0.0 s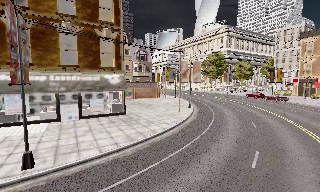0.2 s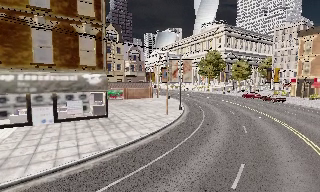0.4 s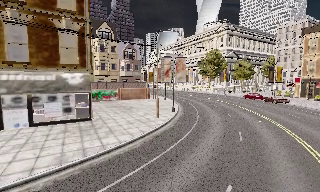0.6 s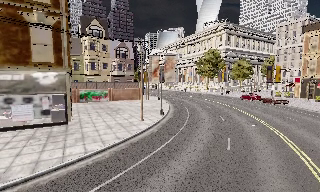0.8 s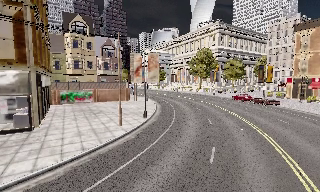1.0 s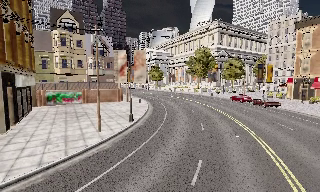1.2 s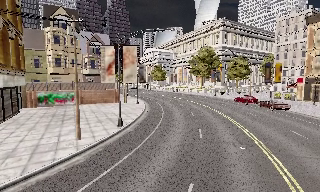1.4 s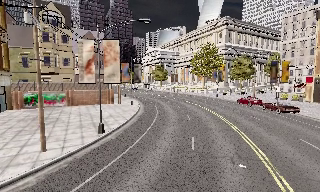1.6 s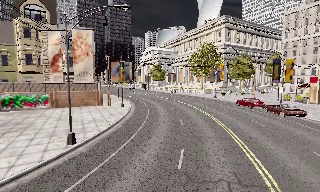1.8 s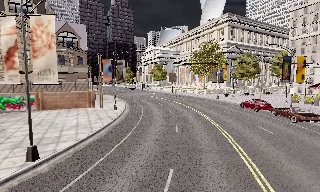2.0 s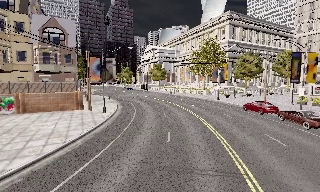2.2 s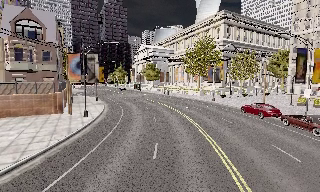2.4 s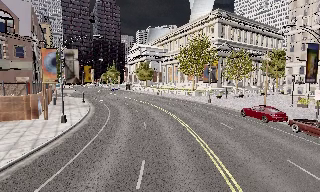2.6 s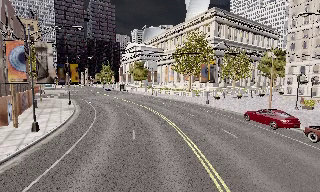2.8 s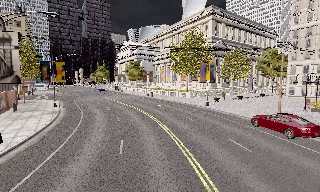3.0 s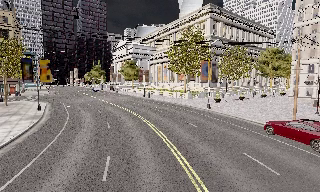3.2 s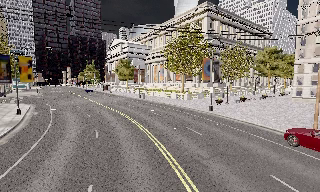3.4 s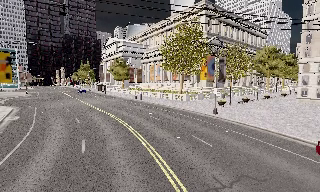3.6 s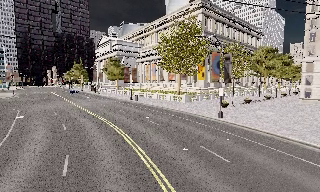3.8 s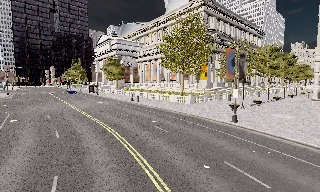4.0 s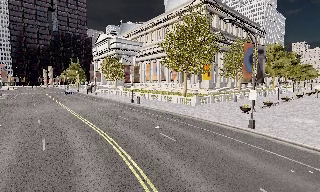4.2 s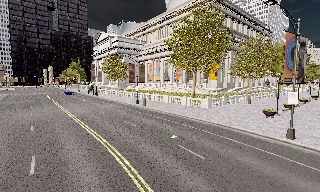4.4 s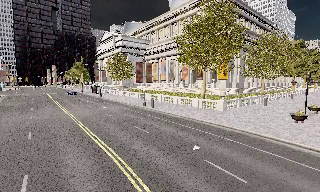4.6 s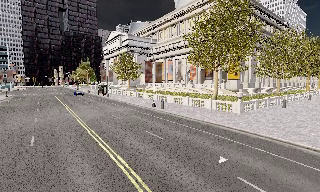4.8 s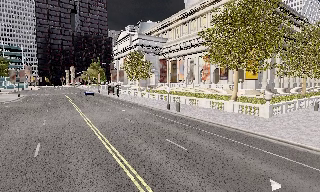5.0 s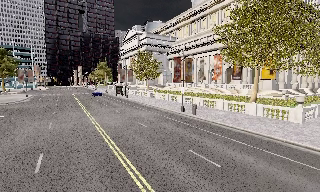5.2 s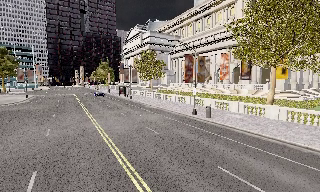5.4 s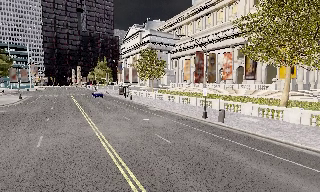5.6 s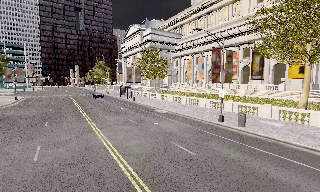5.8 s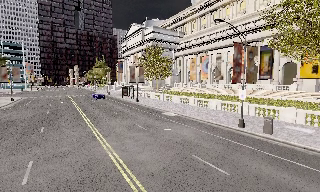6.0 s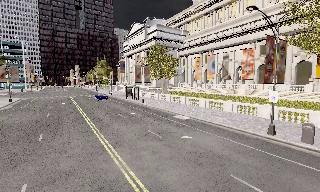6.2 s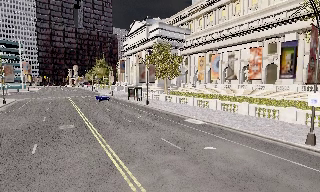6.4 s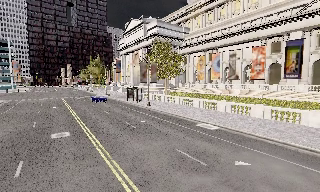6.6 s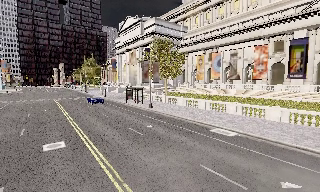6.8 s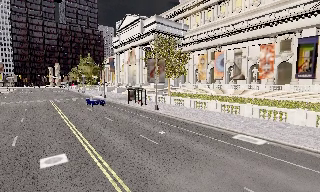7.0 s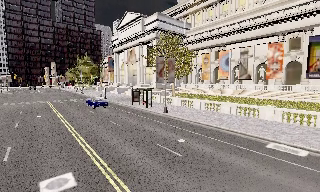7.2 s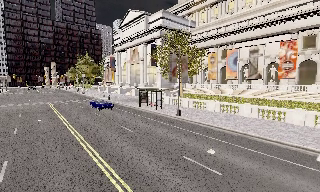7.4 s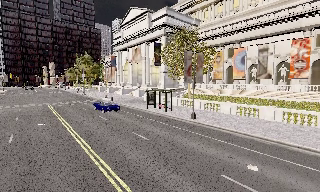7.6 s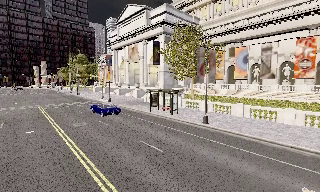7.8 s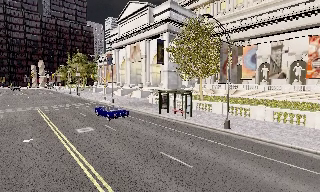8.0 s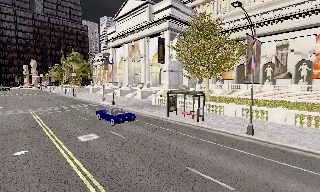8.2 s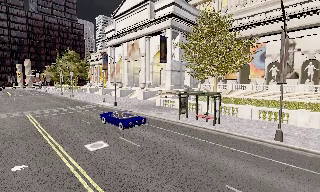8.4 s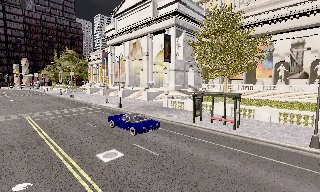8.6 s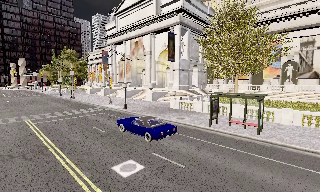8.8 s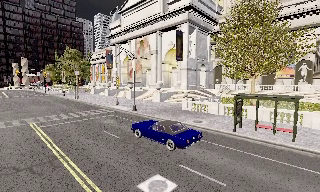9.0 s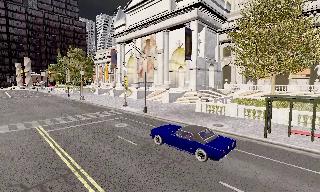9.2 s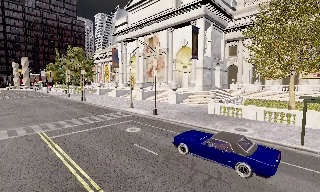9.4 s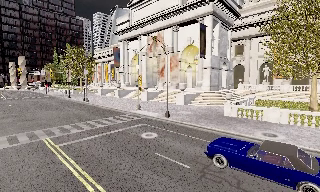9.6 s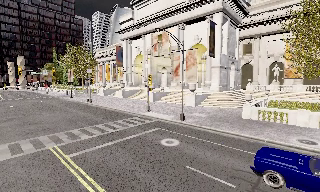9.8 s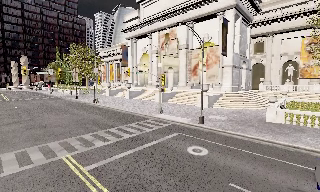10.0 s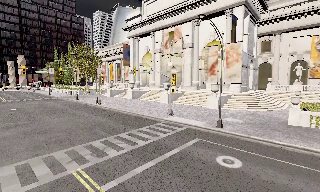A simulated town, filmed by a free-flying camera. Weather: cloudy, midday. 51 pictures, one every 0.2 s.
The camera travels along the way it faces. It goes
forward.
0.0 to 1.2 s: The camera travels forward and to its right, about 12 m, so what stands in front looms larger.
1.2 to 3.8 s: The scene slides to the left, as the camera pans about 10 degrees to its right. It travels forward, about 25 m, so what stands in front looms larger.
3.8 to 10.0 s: The camera travels forward and to its left, about 60 m, so what stands in front looms larger.
The film runs backward here.
